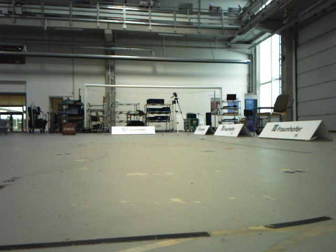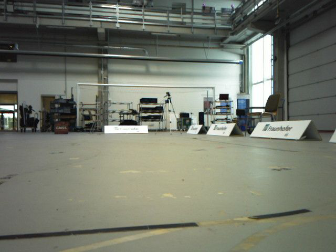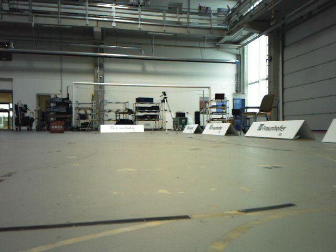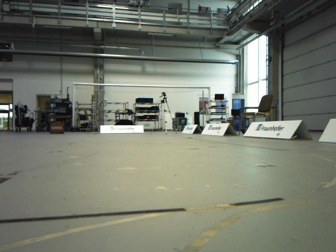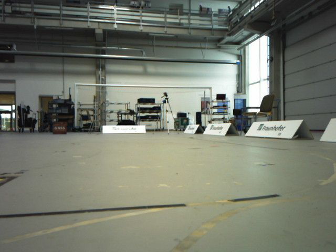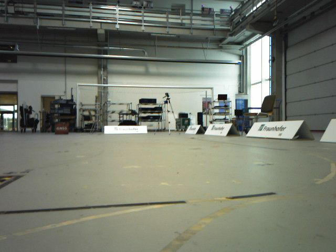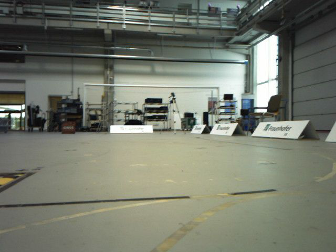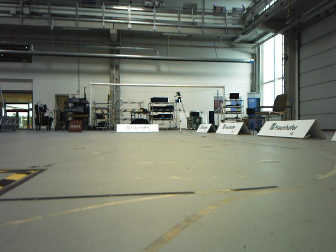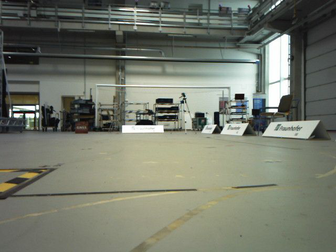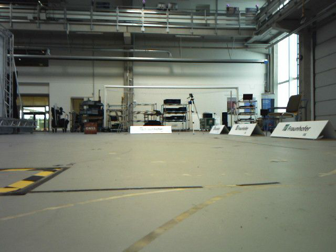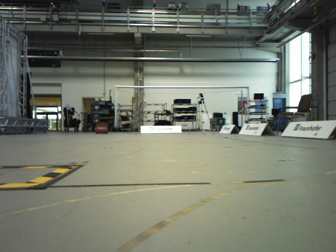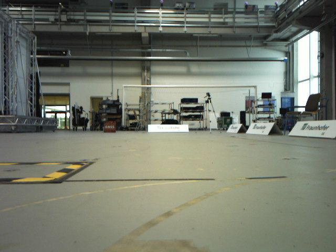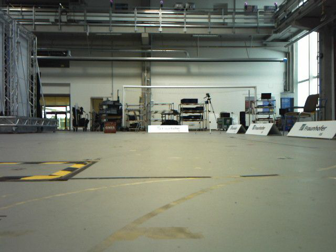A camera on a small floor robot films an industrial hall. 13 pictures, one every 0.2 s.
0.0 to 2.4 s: The camera travels backward, about 0.5 m, so what stands in front gets smaller.
The film runs backward here.
